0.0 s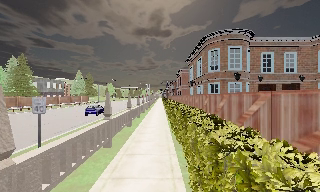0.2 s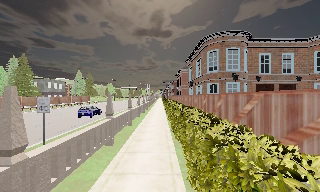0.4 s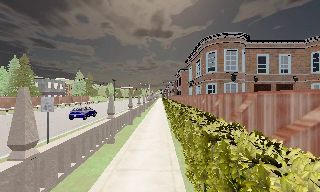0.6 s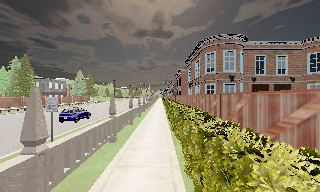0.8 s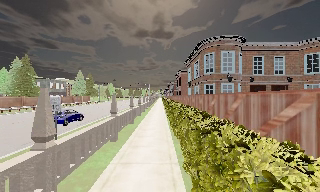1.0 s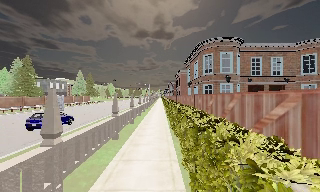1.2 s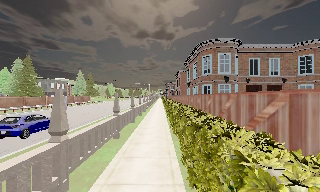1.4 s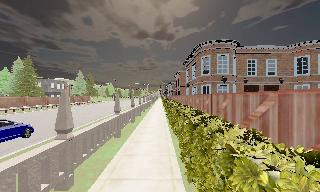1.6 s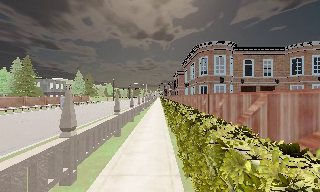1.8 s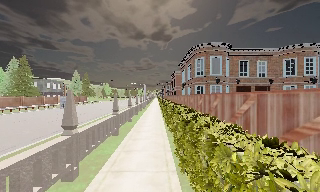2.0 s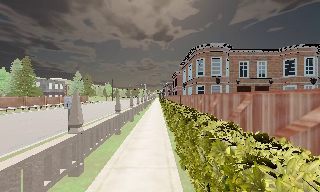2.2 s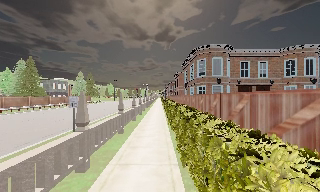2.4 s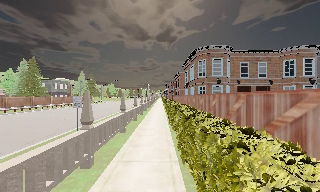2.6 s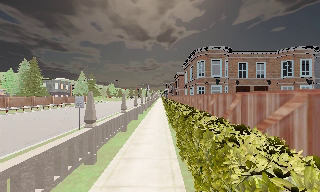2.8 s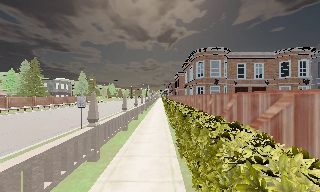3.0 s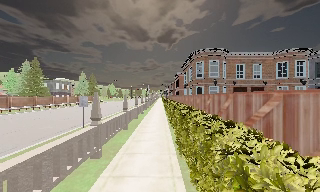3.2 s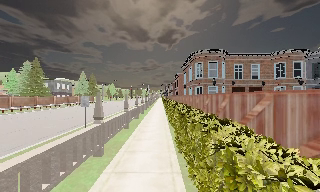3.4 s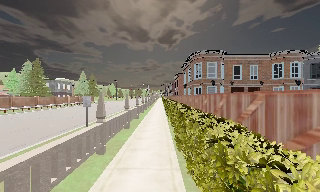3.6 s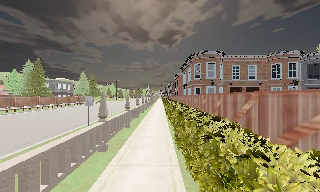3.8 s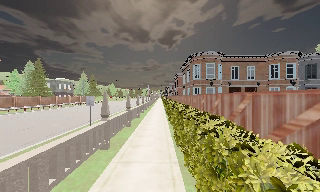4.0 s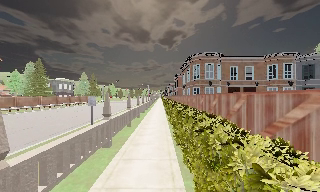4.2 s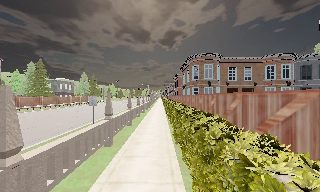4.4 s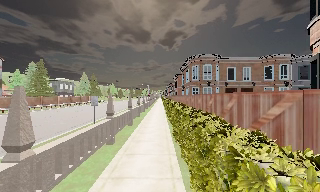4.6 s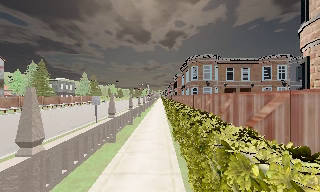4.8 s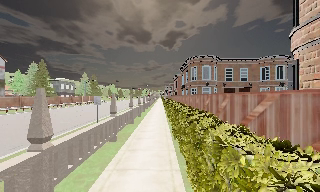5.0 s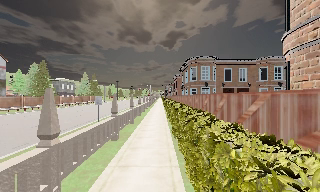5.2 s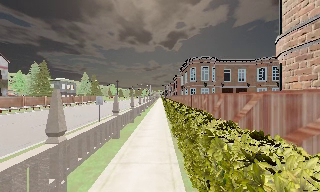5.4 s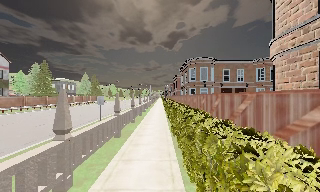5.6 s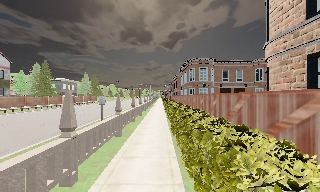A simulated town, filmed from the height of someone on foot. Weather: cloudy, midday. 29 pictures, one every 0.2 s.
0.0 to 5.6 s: The camera travels backward, about 8 m, so what stands in front gets smaller.
The film runs backward here.
